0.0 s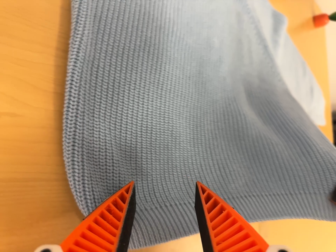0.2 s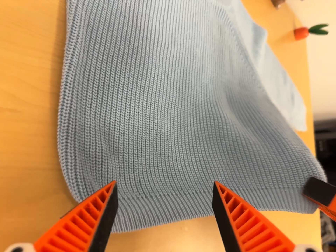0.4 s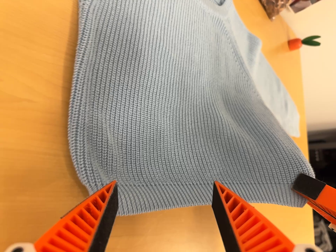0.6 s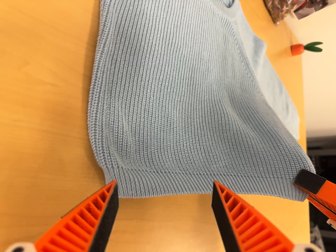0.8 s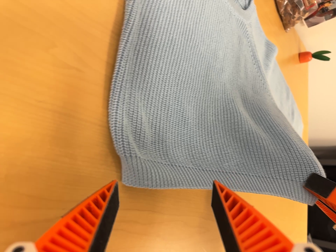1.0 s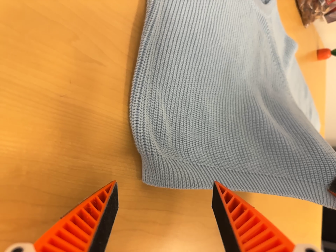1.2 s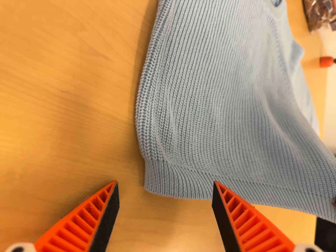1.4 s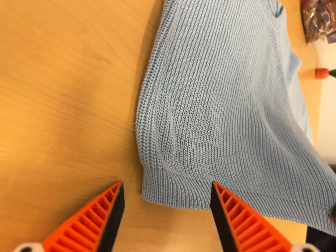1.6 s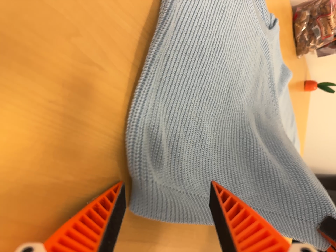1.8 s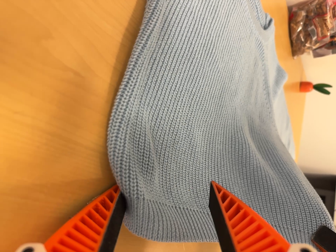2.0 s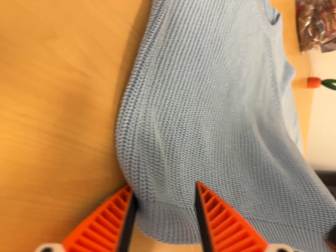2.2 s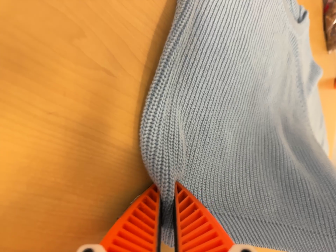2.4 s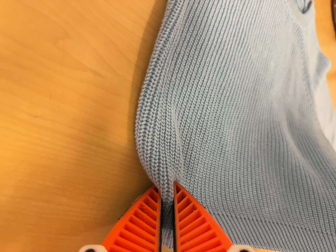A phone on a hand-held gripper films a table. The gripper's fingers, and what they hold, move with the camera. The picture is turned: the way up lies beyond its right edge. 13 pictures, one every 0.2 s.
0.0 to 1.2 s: The camera travels to its left and toward the bottom of its view, about 8 cm, so close, fixed things drift to the right. It rolls about its line of sight by about 10 degrees, and the scene rotates clockwise.
1.2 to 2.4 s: The camera shifts only a little, or ends up much as it began.
The film runs forward here.
